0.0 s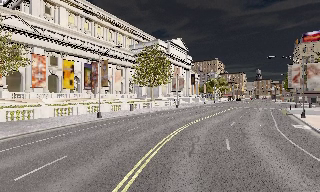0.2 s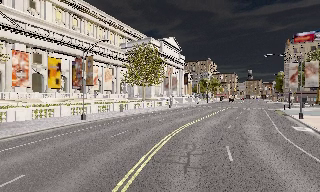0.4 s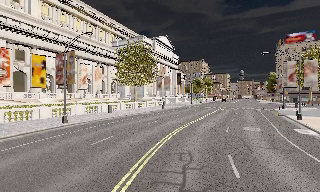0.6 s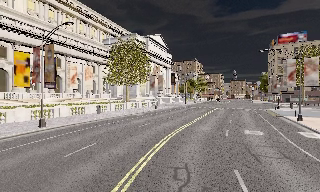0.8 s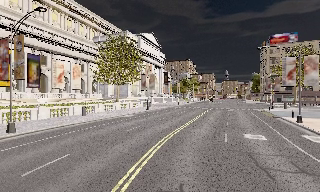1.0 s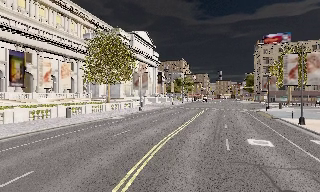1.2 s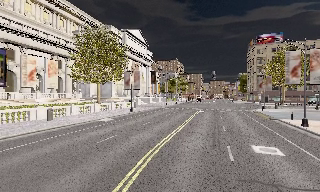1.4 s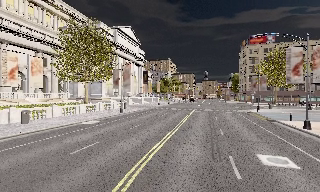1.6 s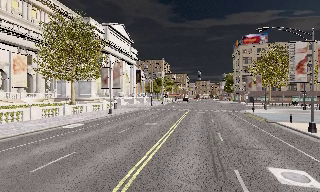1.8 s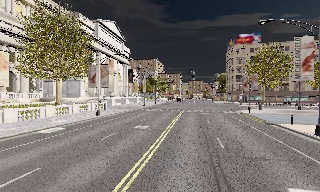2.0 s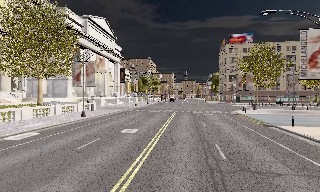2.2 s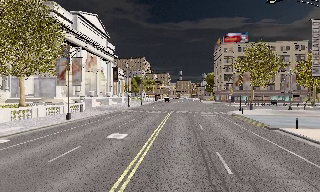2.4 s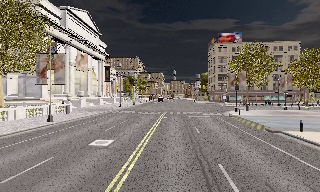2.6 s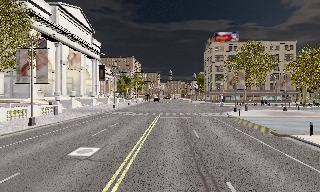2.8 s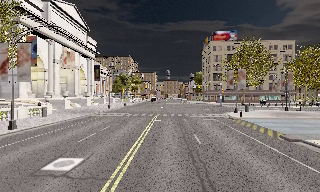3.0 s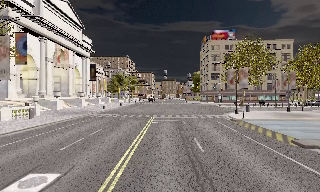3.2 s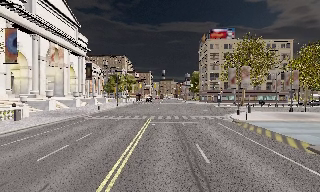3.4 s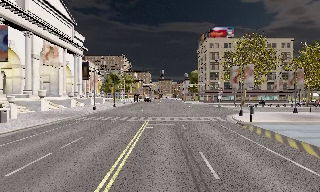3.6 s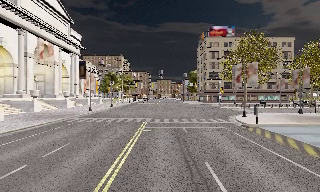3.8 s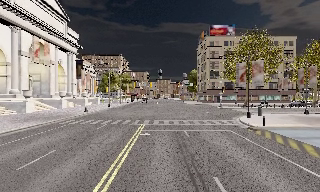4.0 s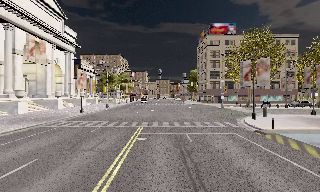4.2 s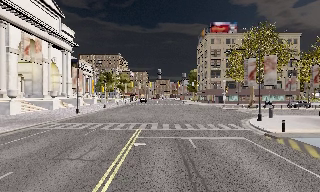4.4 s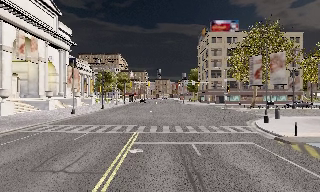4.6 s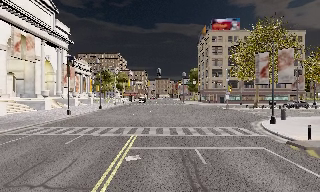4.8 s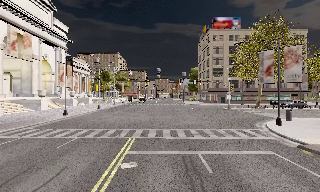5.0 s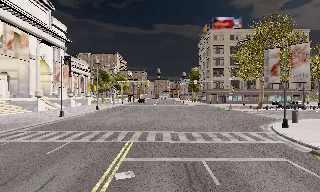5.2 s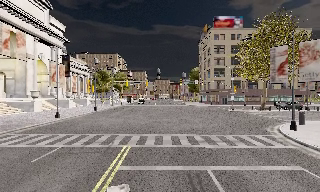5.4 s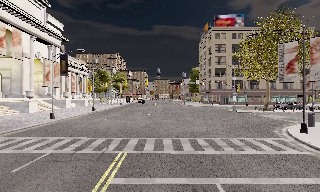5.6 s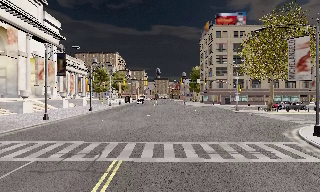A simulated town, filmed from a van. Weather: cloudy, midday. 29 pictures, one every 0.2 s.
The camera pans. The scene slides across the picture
to the left.
The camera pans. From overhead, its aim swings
clockwise.
0.0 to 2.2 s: The scene slides to the left, as the camera pans about 25 degrees to its right. It travels forward, about 17 m, so what stands in front looms larger.
2.2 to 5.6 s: The camera travels forward, about 19 m, so what stands in front looms larger. It loses speed.
The film runs forward here.
